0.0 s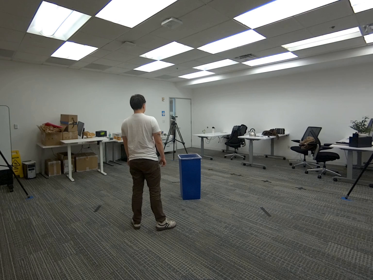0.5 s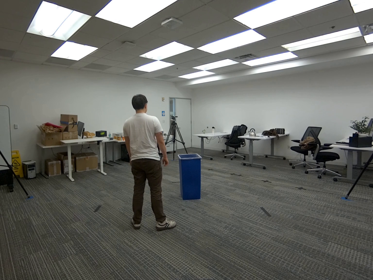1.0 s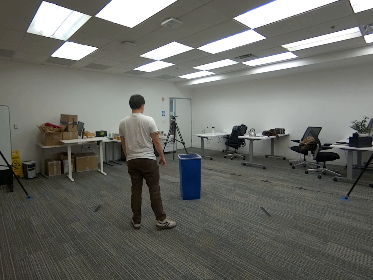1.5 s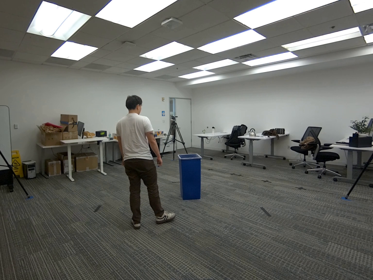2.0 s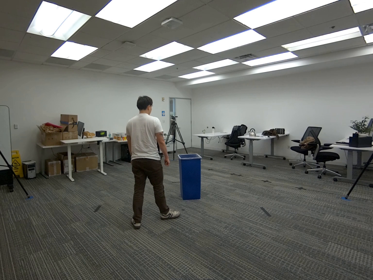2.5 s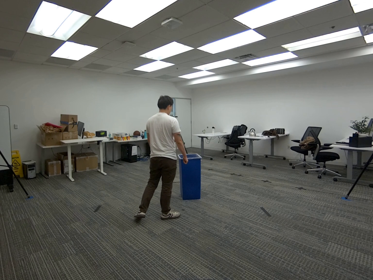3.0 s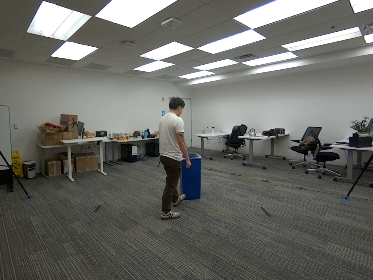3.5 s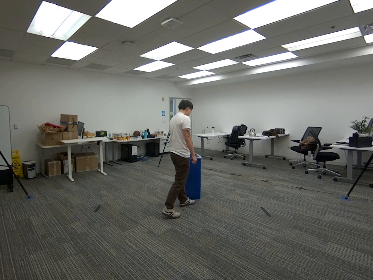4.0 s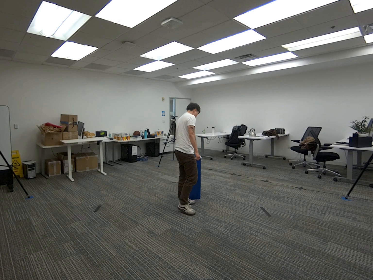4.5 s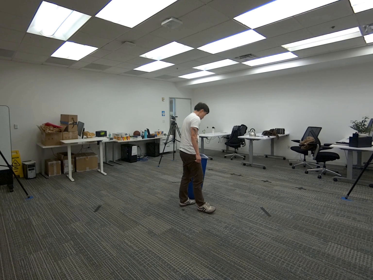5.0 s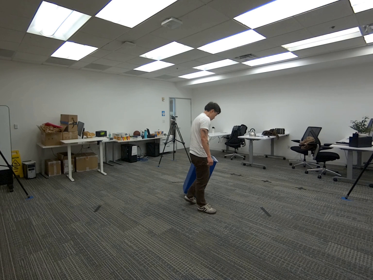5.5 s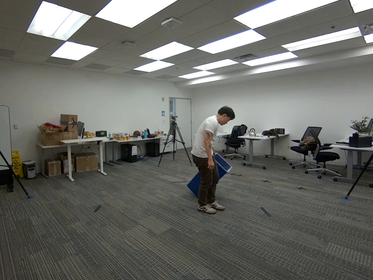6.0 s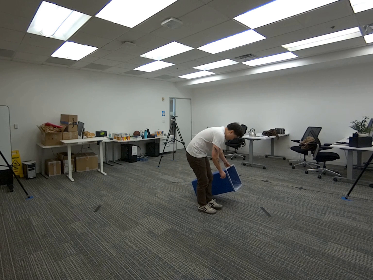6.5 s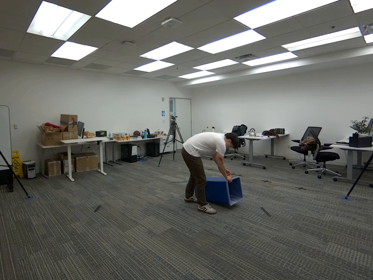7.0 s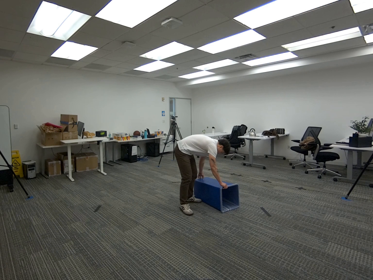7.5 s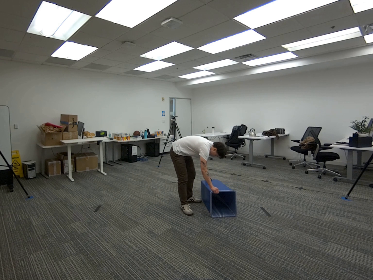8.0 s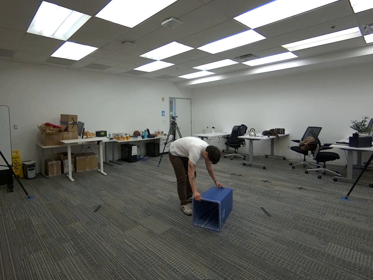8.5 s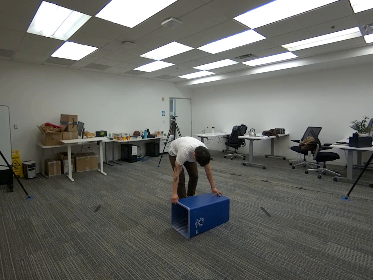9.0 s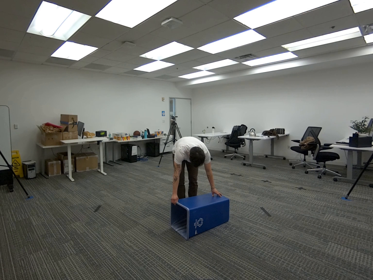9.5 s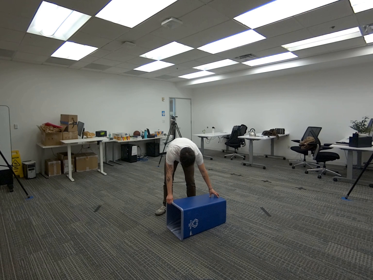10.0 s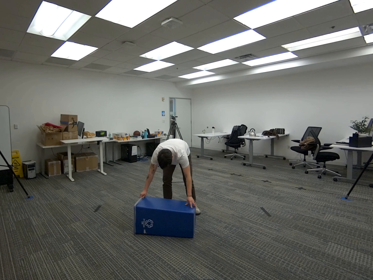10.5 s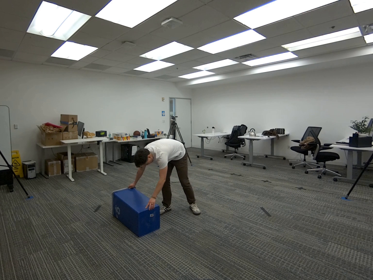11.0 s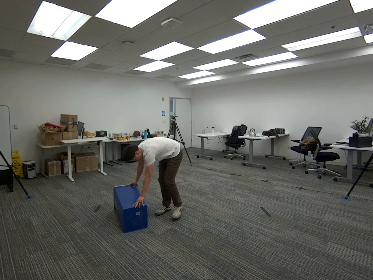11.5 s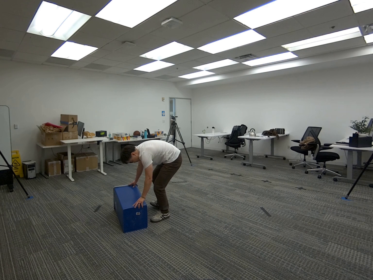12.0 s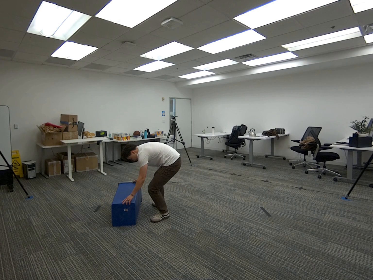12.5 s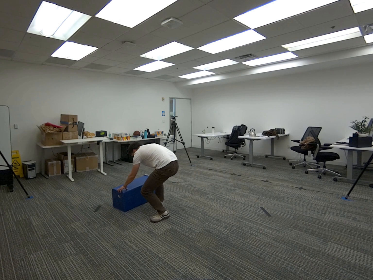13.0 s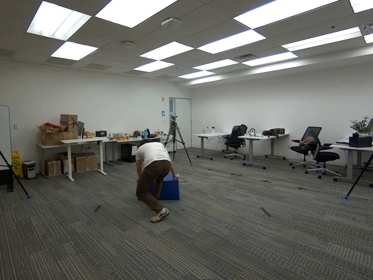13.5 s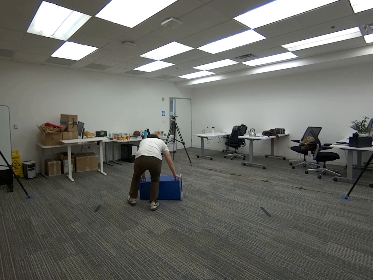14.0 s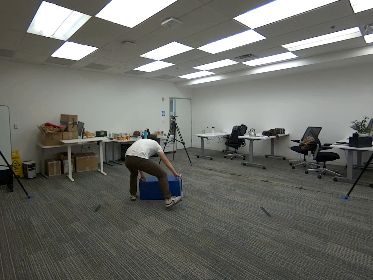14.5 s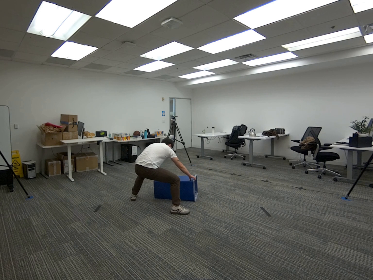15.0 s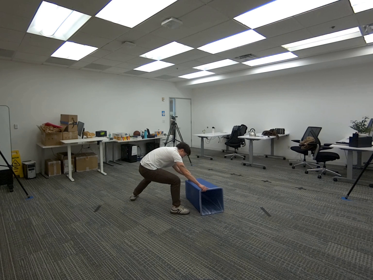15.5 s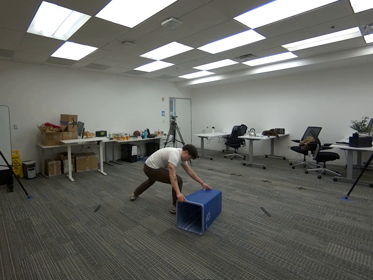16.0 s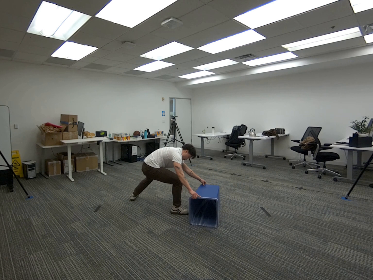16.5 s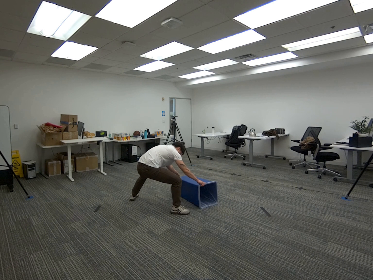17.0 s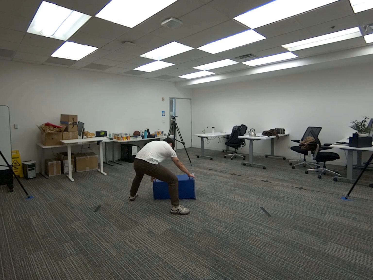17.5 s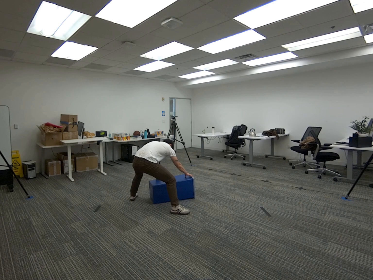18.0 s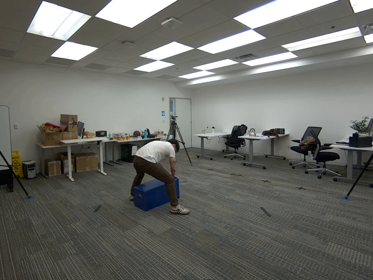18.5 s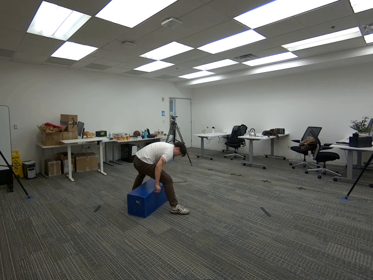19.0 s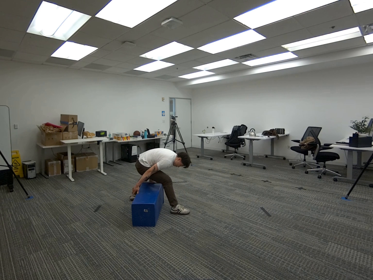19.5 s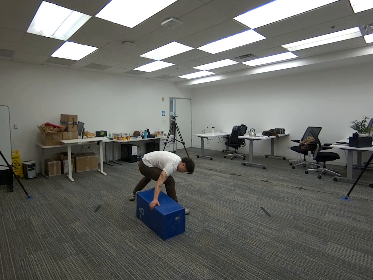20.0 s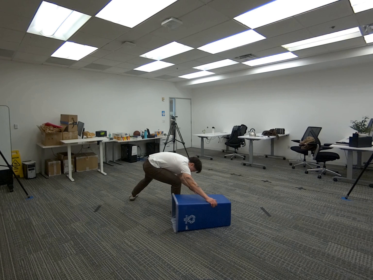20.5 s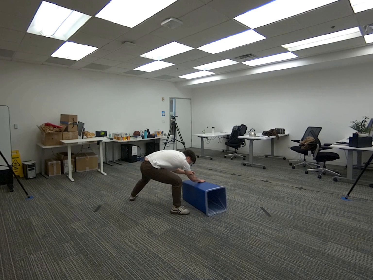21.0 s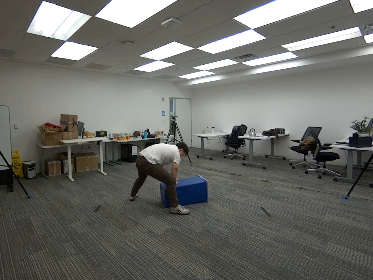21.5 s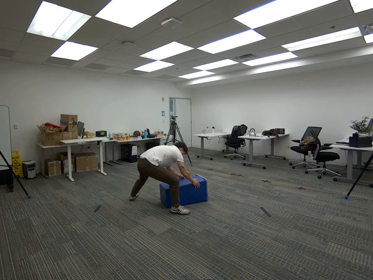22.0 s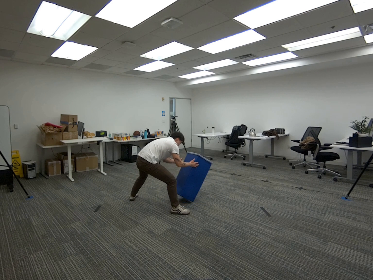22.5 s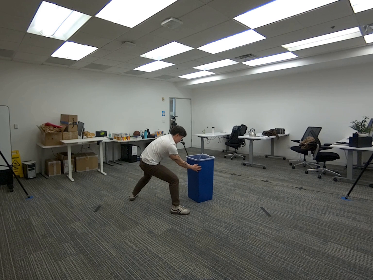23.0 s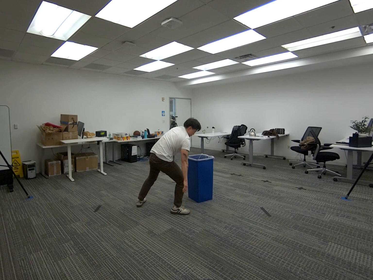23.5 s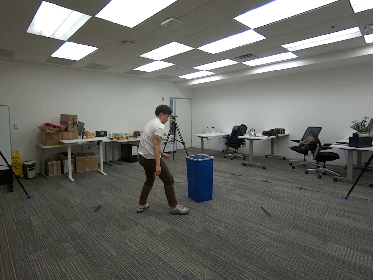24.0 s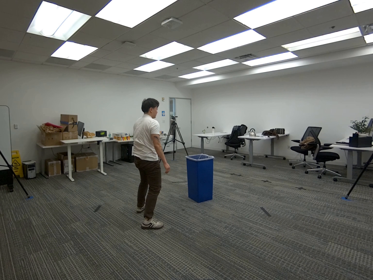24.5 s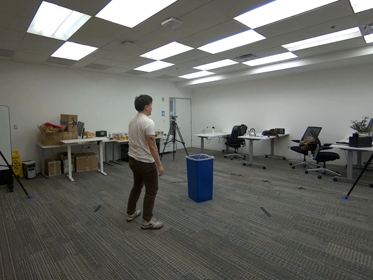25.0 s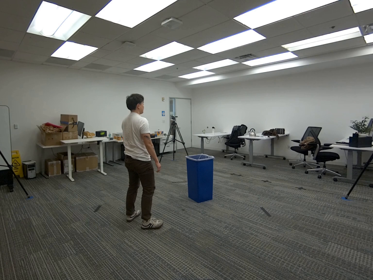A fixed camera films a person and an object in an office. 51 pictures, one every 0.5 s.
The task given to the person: Walk over to the blue trash can and slide the blue trash can side ways.
